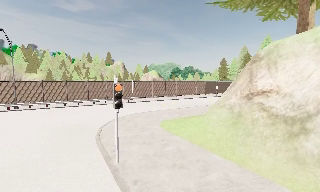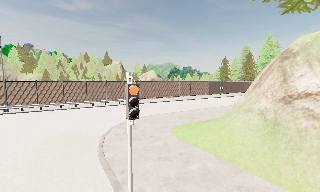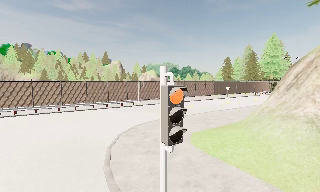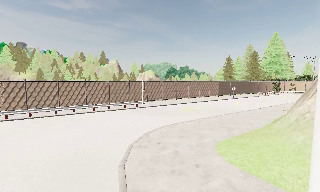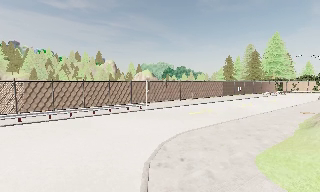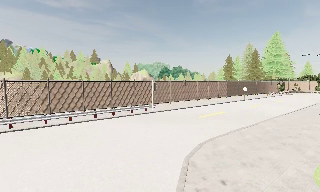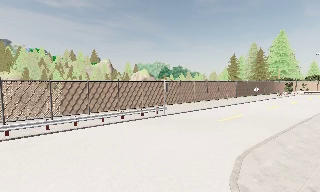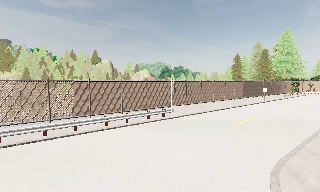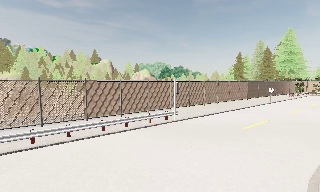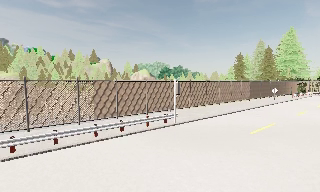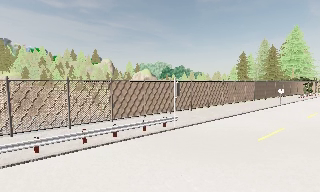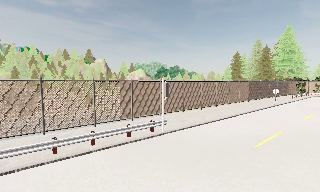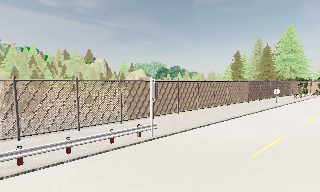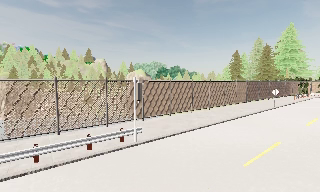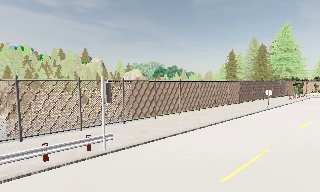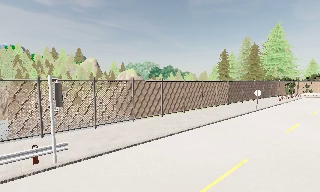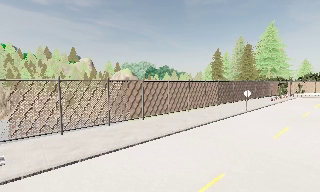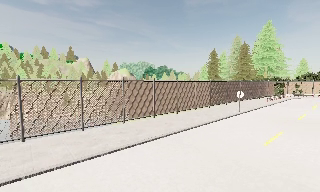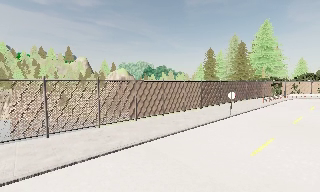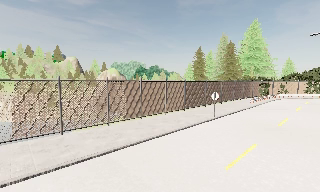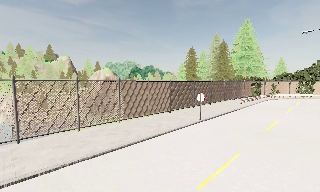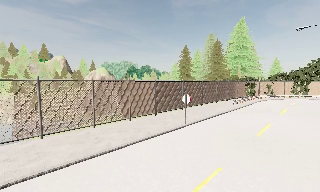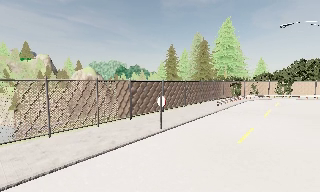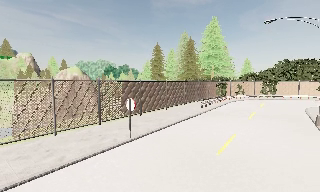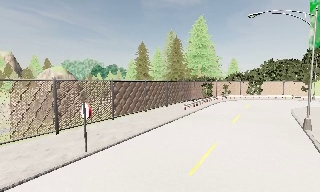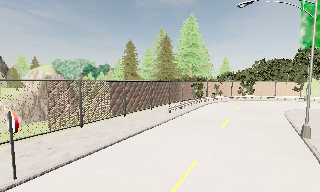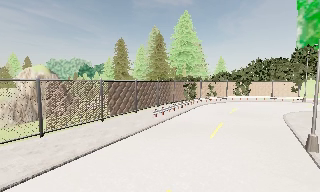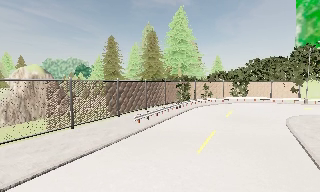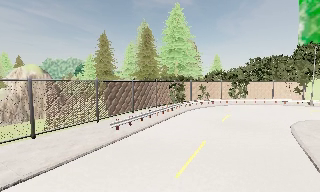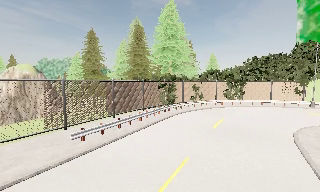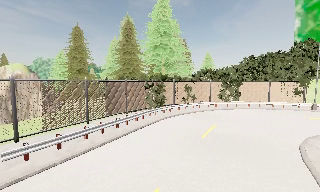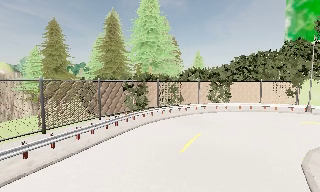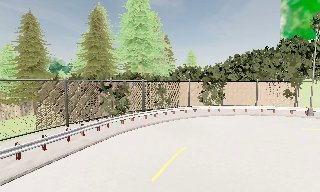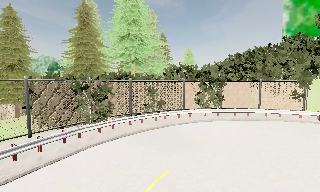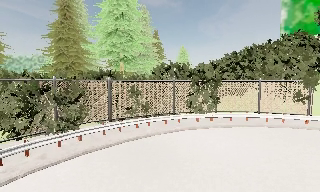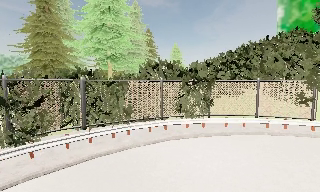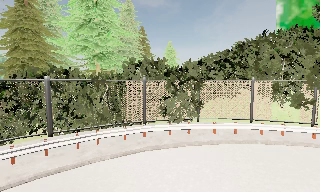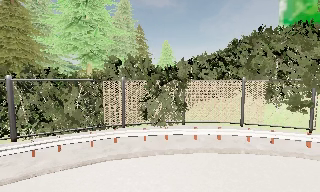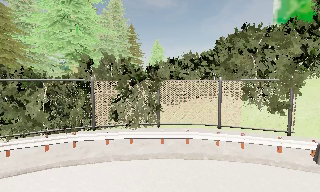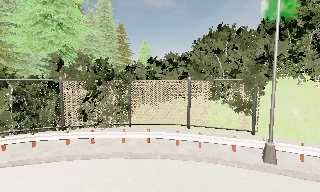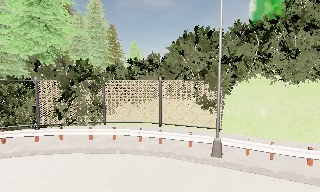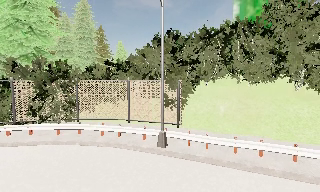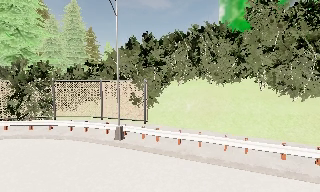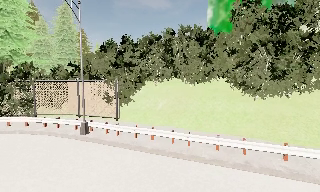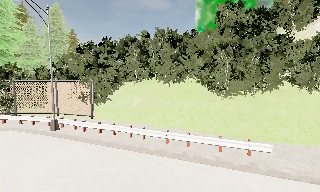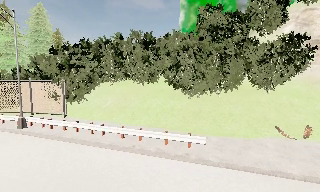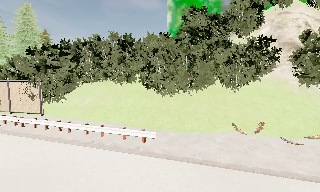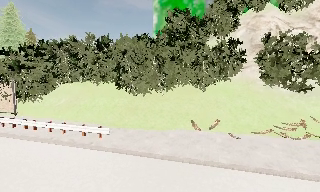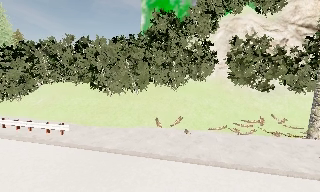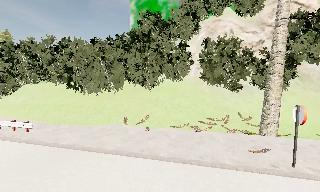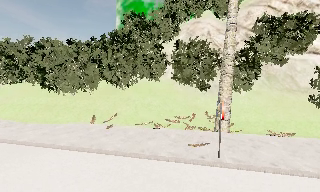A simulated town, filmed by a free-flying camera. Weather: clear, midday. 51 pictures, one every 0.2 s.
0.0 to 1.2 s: The camera travels forward and to its left, about 11 m, so what stands in front looms larger.
1.2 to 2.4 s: The camera travels forward, about 6 m, so what stands in front looms larger.
2.4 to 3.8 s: The camera travels to its right and forward, about 11 m, so close, fixed things drift to the left.
3.8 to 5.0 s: The camera pans to its right, which is clockwise from overhead, by about 15 degrees. It travels forward and to its right, about 11 m, so what stands in front looms larger.
5.0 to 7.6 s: The camera travels forward and to its right, about 25 m, so what stands in front looms larger.
7.6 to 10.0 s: The camera pans to its right, which is clockwise from overhead, by about 10 degrees. It travels to its right, about 25 m, so close, fixed things drift to the left.
The film runs forward here.
